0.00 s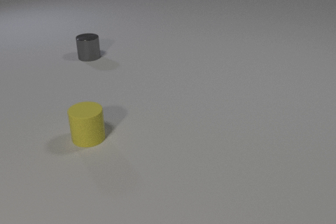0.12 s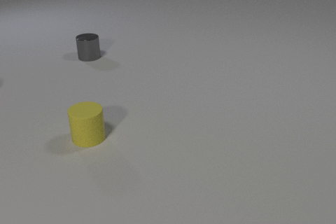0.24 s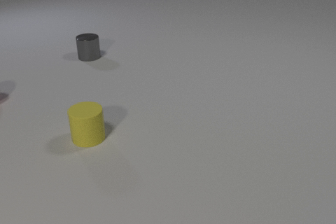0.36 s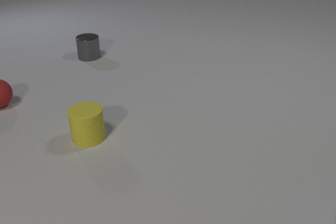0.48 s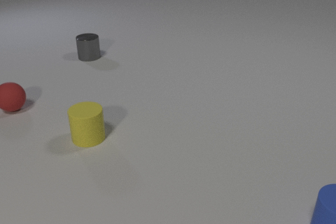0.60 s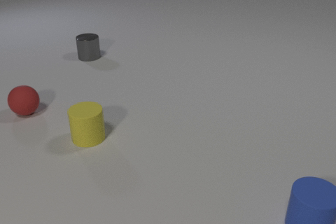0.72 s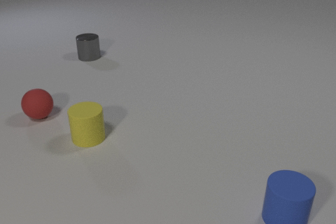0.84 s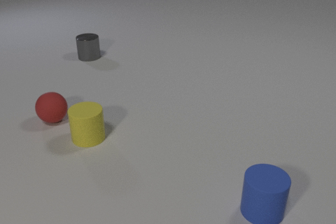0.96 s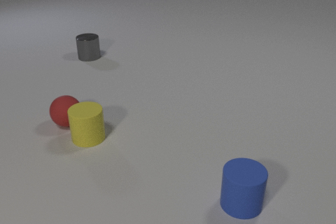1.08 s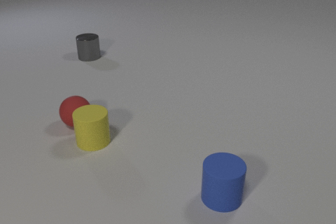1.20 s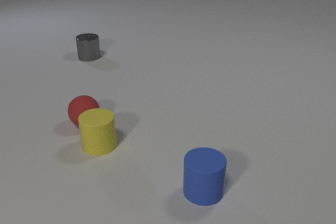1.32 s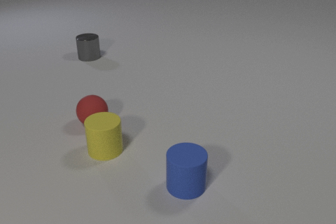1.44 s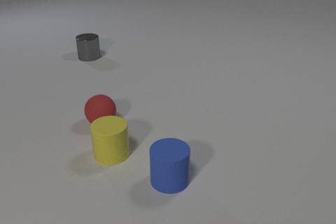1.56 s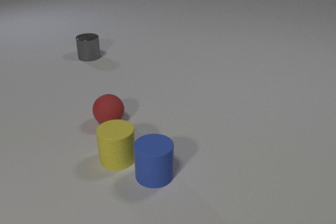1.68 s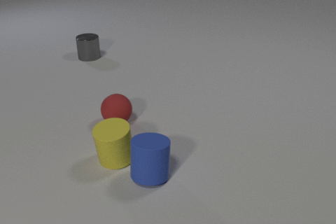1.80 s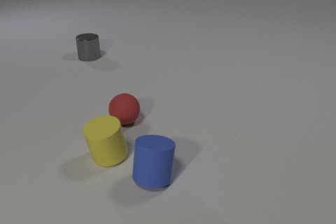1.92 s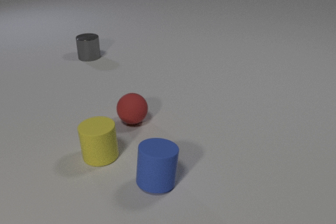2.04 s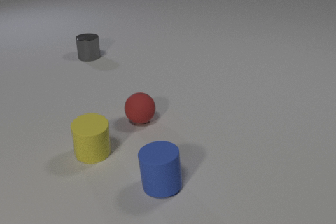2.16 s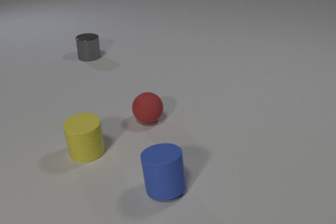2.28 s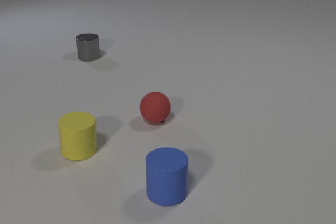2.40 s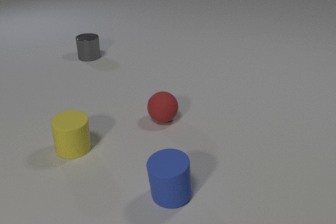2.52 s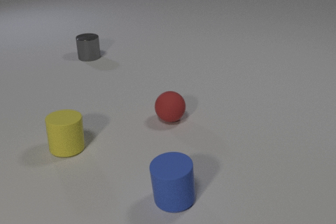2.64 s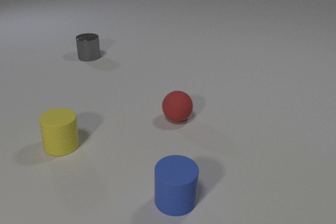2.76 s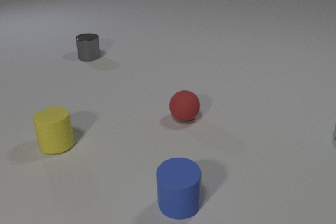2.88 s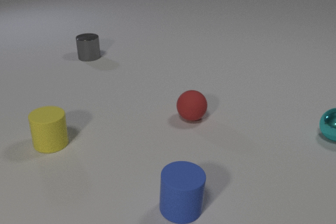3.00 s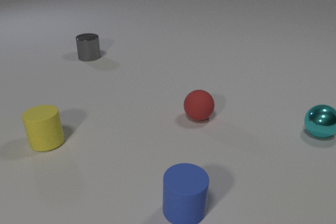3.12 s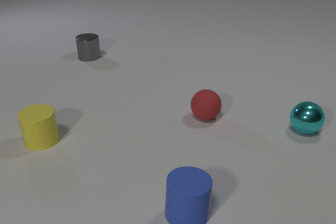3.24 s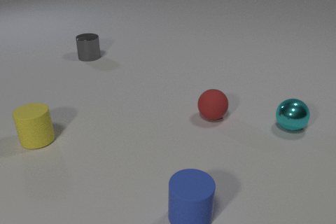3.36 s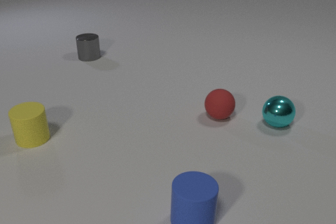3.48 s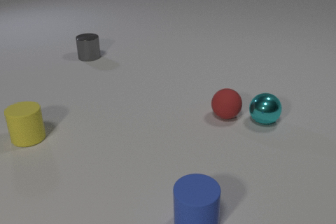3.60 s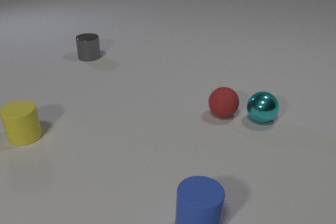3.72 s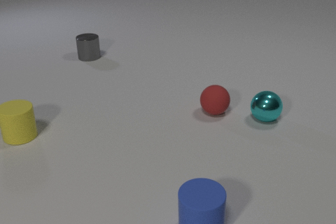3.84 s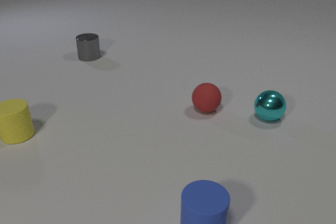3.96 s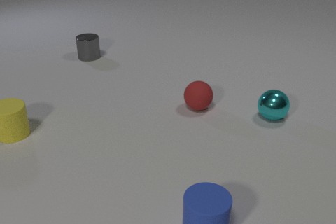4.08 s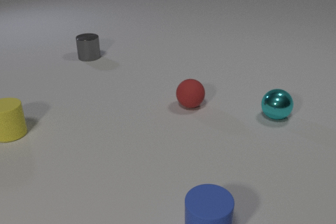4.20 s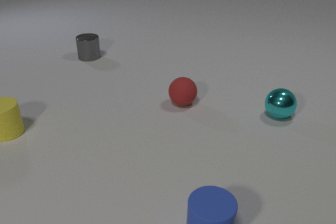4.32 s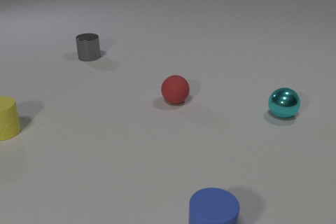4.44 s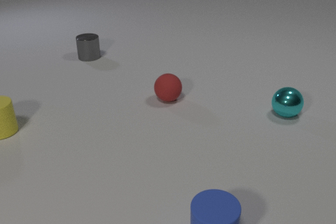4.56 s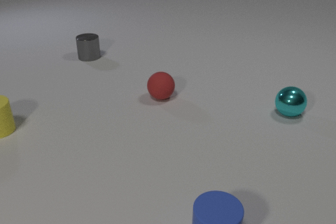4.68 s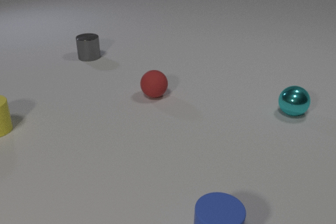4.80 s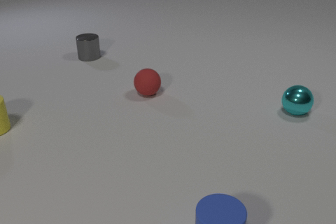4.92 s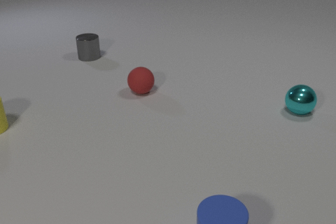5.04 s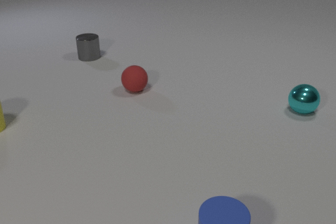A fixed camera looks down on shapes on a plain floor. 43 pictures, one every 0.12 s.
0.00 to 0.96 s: The red rubber sphere comes in at the left edge, rolls to the right and toward the camera. The blue rubber cylinder comes in at the right edge, slides to the left.
0.96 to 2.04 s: The red rubber sphere rolls to the right. The yellow rubber cylinder slides toward the camera. The blue rubber cylinder slides to the left. The red rubber sphere and the yellow rubber cylinder collide. The yellow rubber cylinder and the blue rubber cylinder collide.
2.04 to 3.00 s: The red rubber sphere rolls to the right. The yellow rubber cylinder slides to the left and away from the camera. The cyan metal sphere comes in at the right edge, rolls to the left. The blue rubber cylinder slides toward the camera and to the right.
3.00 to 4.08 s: The red rubber sphere rolls away from the camera. The yellow rubber cylinder slides to the left and away from the camera. The cyan metal sphere rolls to the left and away from the camera. The blue rubber cylinder slides toward the camera and to the right. The red rubber sphere and the cyan metal sphere collide.
4.08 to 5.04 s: The red rubber sphere rolls to the left and away from the camera. The yellow rubber cylinder slides to the left and away from the camera. The cyan metal sphere rolls to the right and away from the camera. The blue rubber cylinder slides toward the camera and to the right.
What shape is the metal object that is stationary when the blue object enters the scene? cylinder.
How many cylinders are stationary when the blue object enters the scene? 2.
What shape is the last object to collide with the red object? sphere.
